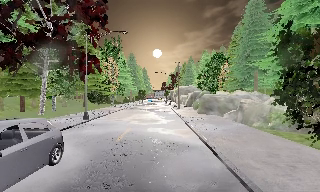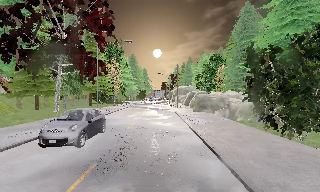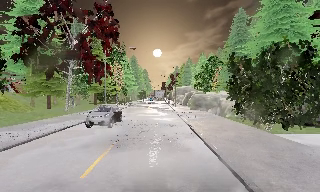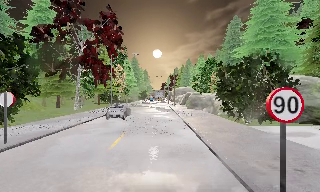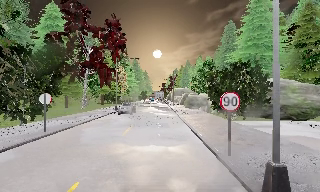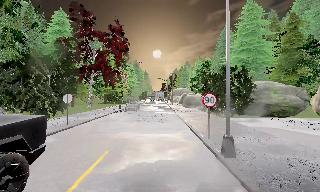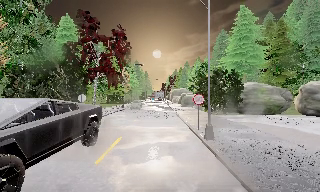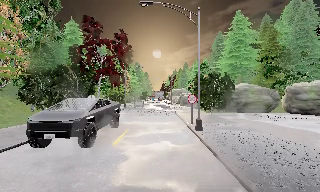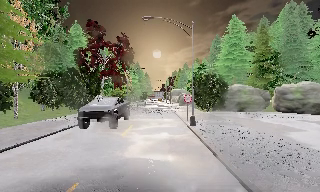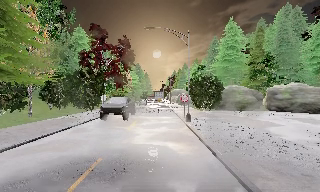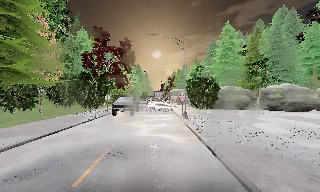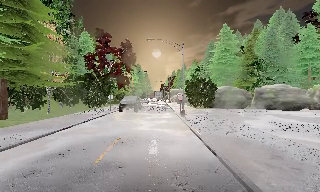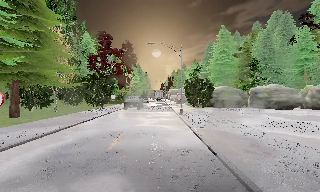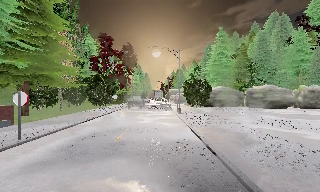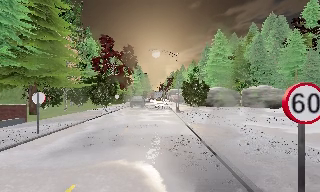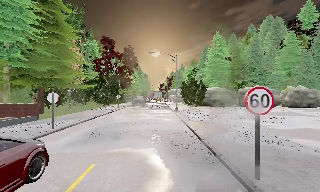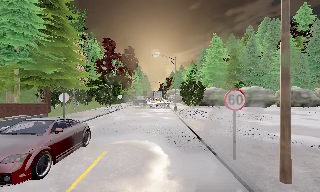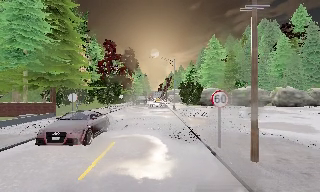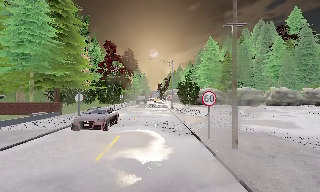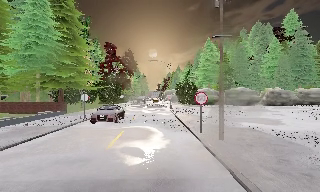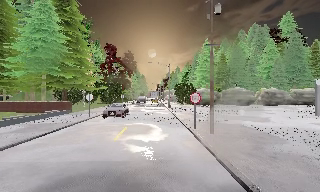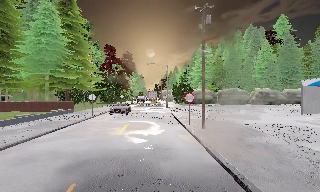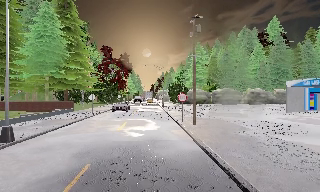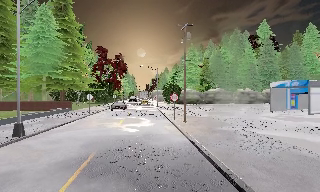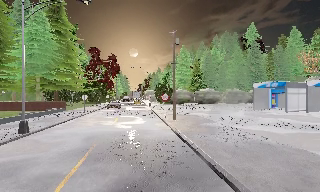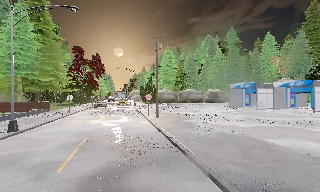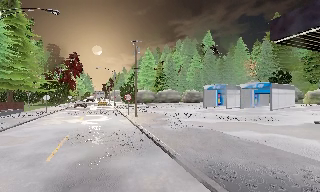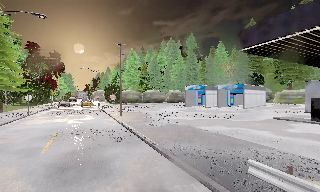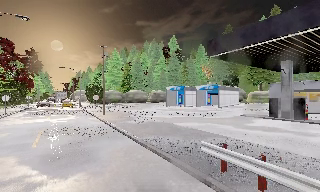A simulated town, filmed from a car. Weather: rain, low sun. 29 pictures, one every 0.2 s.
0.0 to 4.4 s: The camera travels backward, about 35 m, so what stands in front gets smaller. It loses speed.
4.4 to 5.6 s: The camera pans to its right, which is clockwise from overhead, by about 30 degrees. It travels backward, about 7 m, so what stands in front gets smaller.
The film runs backward here.
